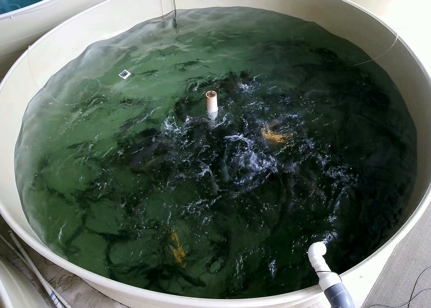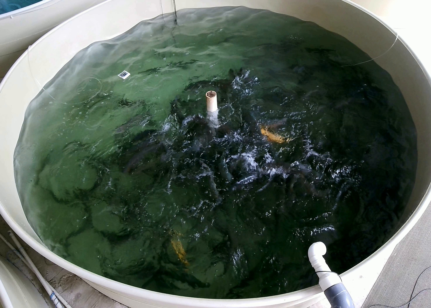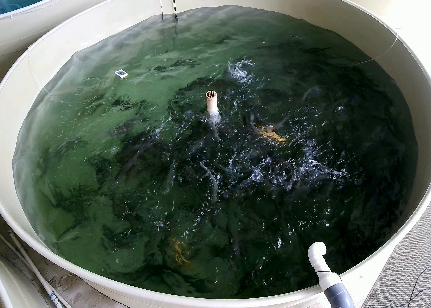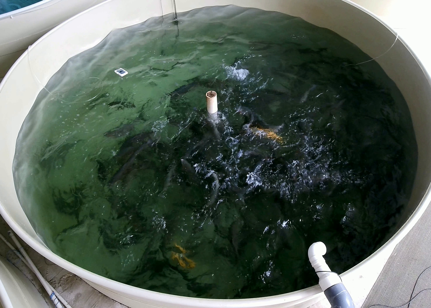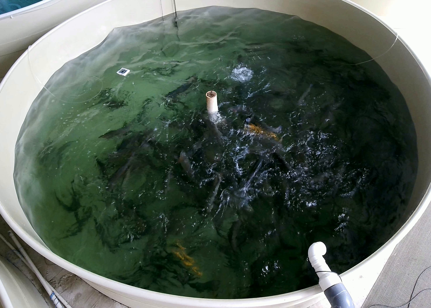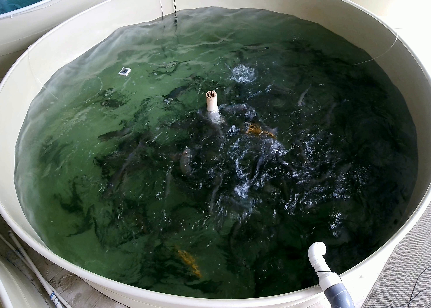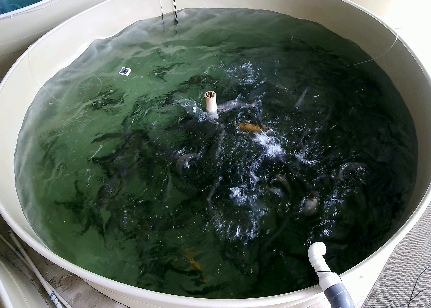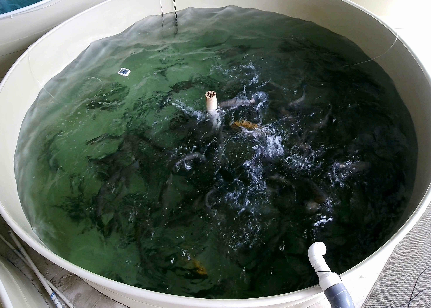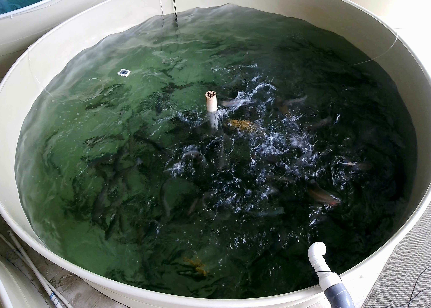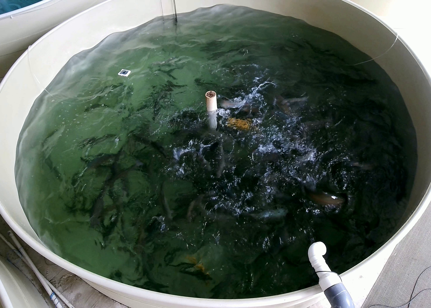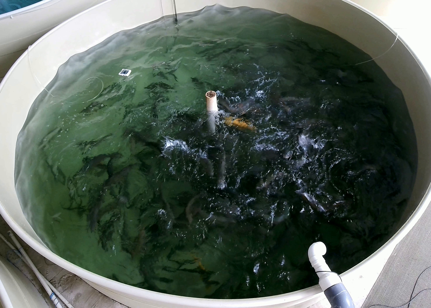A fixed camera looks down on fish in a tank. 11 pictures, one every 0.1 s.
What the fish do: Strong feeding.
